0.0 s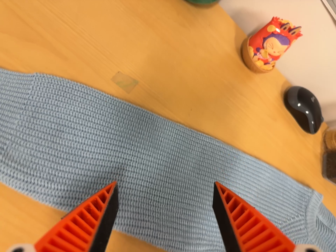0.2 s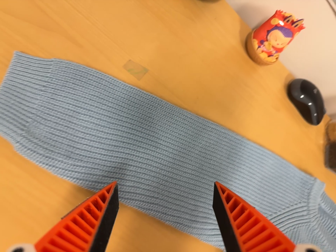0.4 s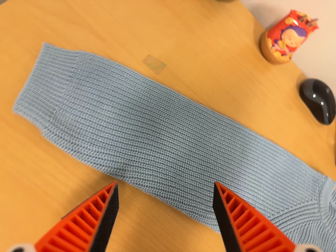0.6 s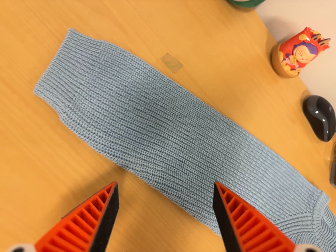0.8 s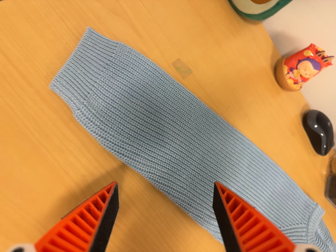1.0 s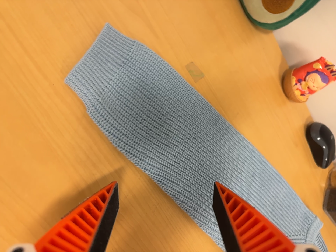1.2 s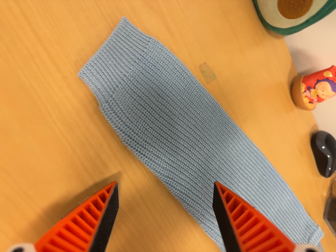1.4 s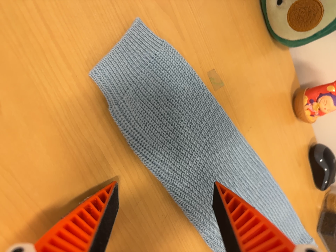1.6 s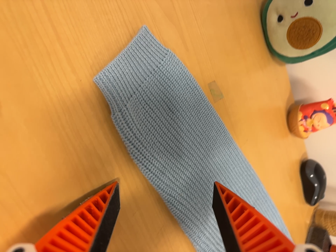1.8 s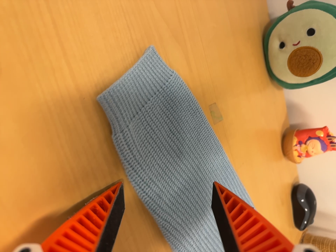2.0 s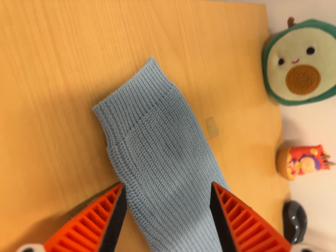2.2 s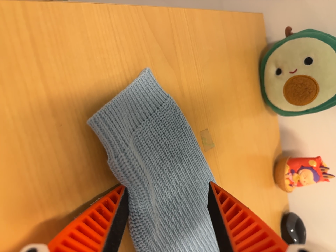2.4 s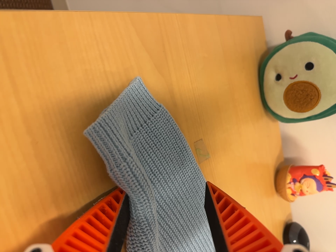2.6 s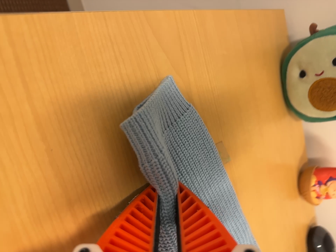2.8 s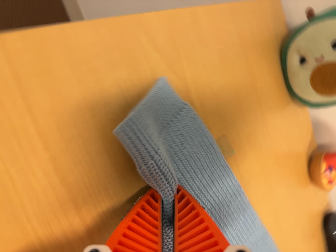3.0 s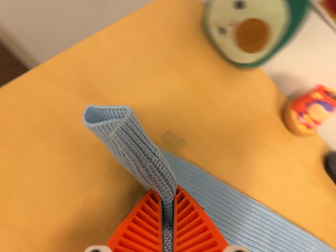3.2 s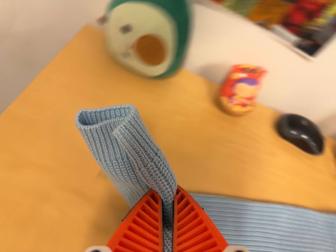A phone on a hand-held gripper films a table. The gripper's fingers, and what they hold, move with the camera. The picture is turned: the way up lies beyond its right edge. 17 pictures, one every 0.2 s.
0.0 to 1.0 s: The camera travels to its left, about 10 cm, so close, fixed things drift to the right. It rolls about its line of sight by about 15 degrees, and the scene rotates clockwise.
1.0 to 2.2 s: The camera travels to its left and forward, about 7 cm. It rolls about its line of sight by about 15 degrees, and the scene rotates clockwise.
2.2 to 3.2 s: The camera pans to its left by about 10 degrees. It travels to its right, about 20 cm. It rolls about its line of sight by about 50 degrees, and the scene rotates counterclockwise.
The film runs forward here.
